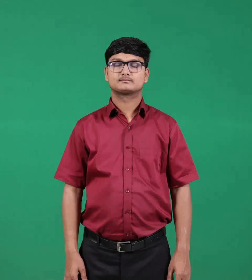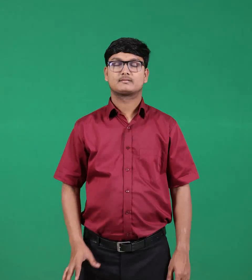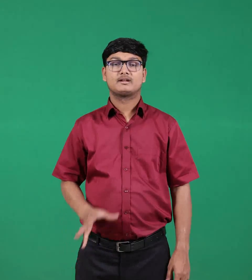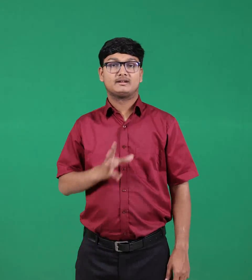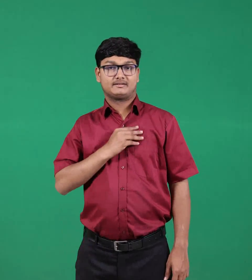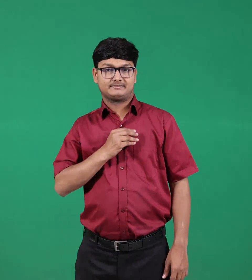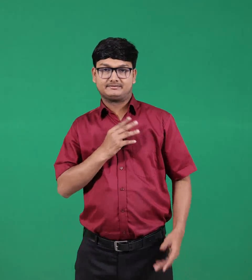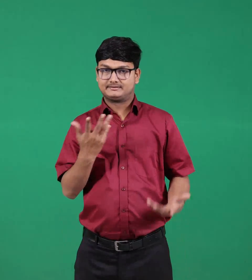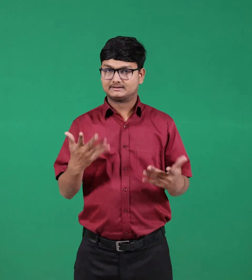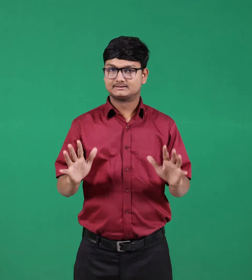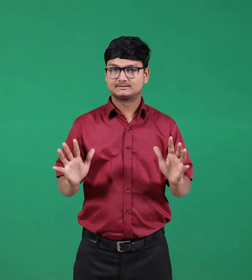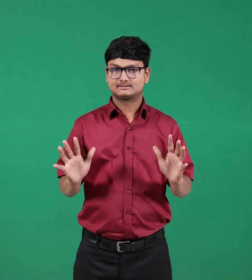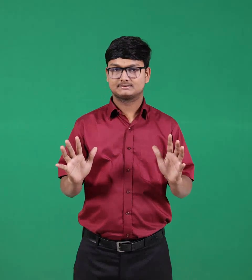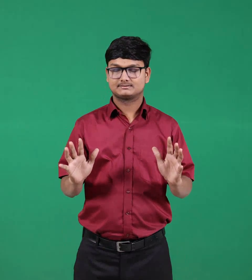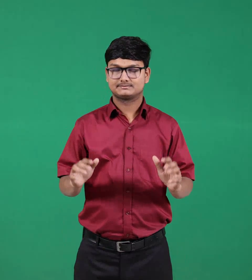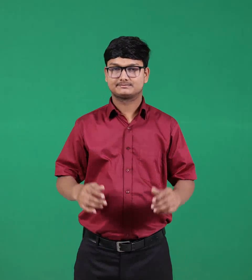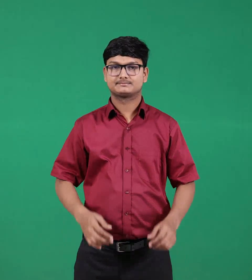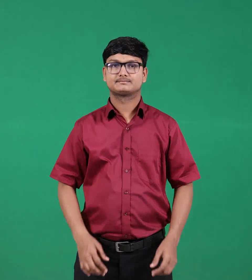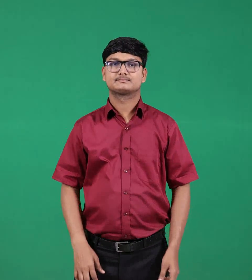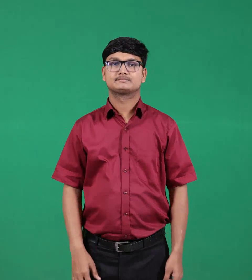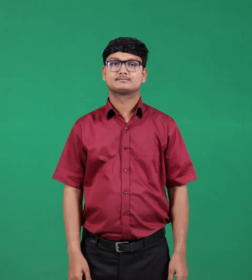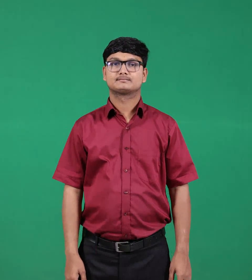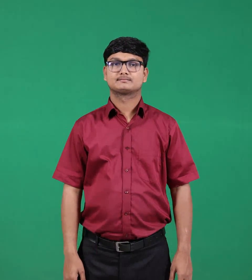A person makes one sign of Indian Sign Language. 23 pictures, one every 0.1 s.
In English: feared
